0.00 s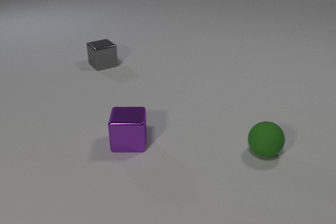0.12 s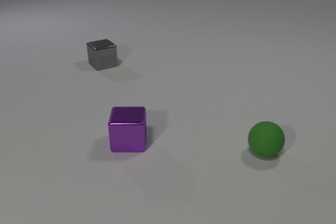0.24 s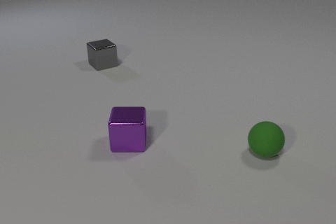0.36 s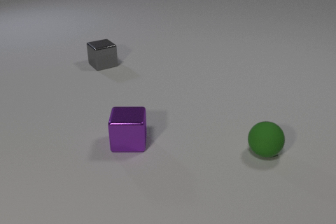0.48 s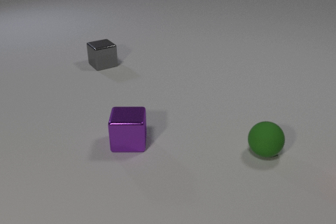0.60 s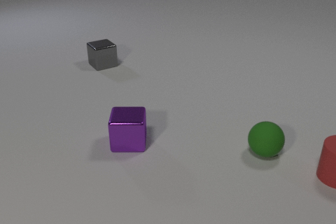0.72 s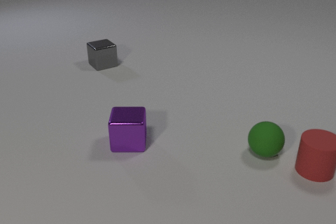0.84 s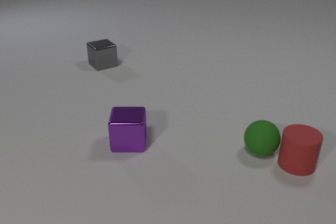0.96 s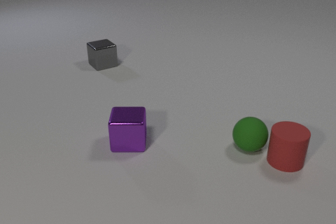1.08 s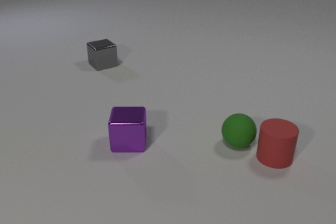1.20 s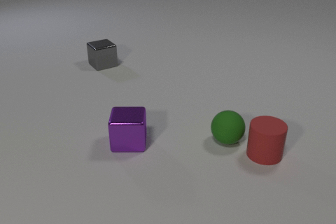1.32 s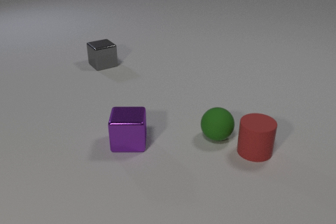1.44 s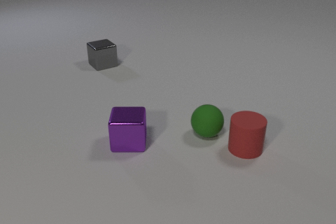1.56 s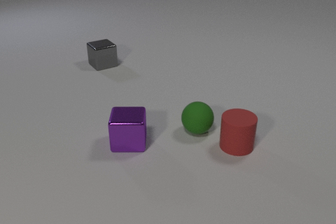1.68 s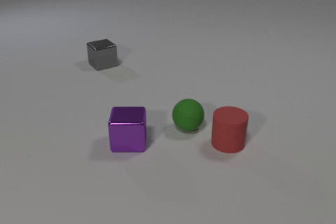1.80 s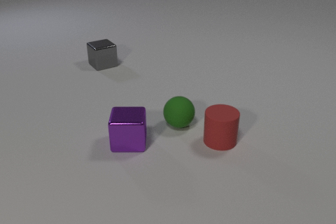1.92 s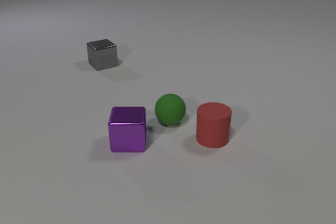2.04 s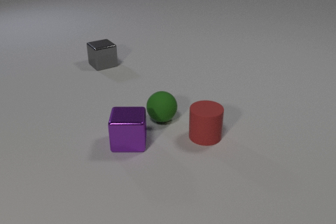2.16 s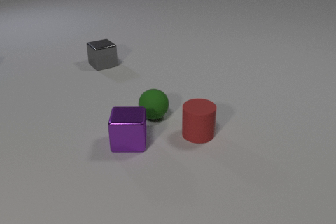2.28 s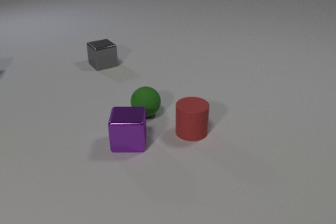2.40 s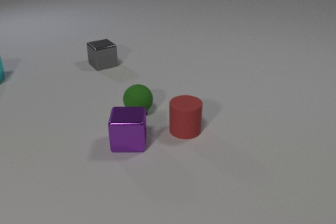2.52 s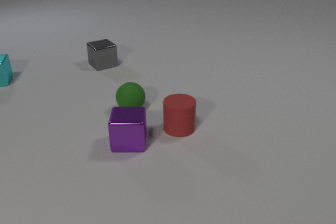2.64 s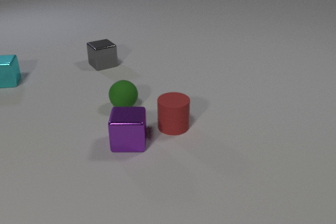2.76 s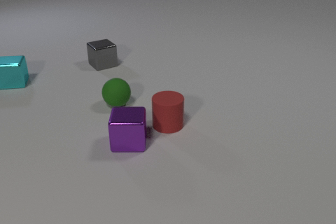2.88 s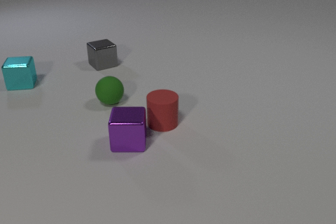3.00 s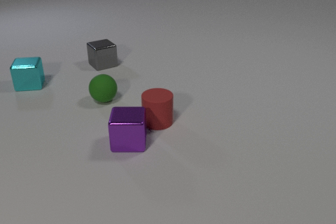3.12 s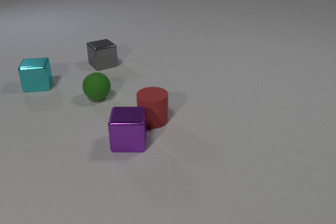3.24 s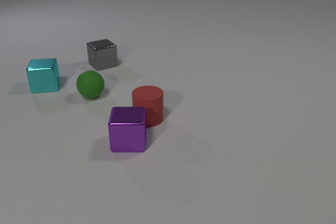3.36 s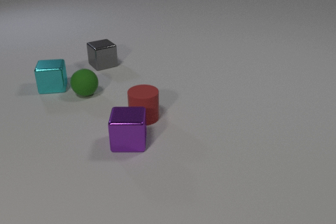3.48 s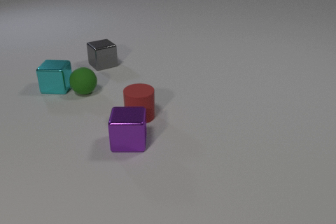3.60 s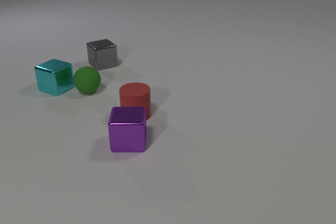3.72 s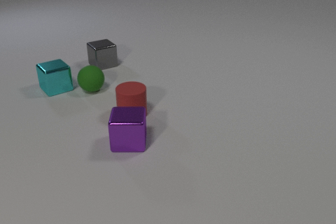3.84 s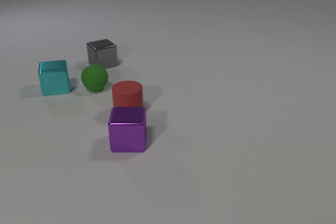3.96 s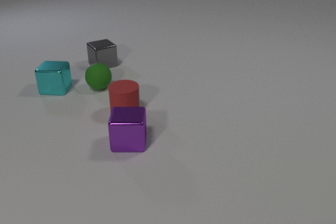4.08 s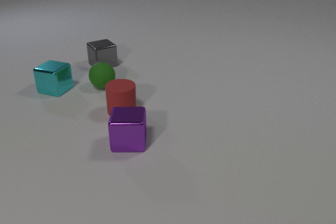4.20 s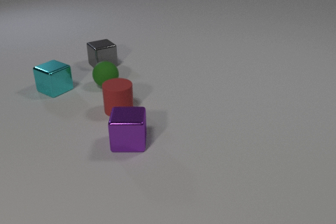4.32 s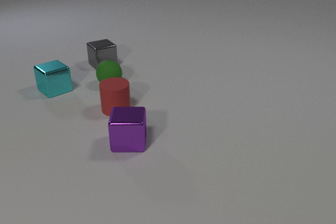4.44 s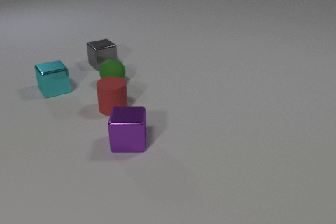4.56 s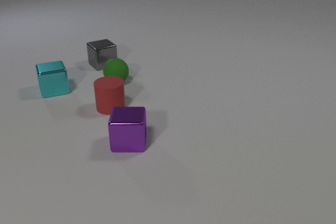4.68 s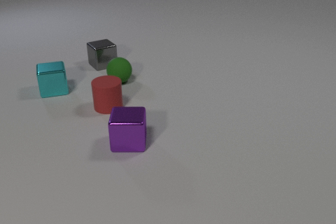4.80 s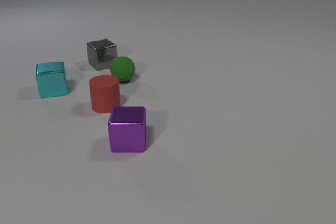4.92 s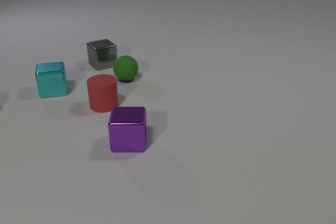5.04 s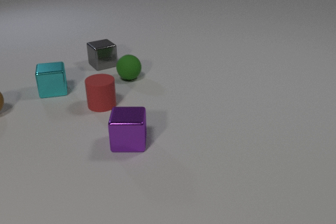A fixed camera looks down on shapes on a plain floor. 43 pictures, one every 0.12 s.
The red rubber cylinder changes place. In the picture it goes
to the left.
The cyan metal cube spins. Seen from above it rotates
clockwise.
0.00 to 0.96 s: The red rubber cylinder comes in at the right edge, slides to the left. The green rubber sphere rolls to the left. The red rubber cylinder and the green rubber sphere collide.
0.96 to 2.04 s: The red rubber cylinder slides to the left. The green rubber sphere rolls to the left and away from the camera.
2.04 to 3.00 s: The red rubber cylinder slides to the left and away from the camera. The green rubber sphere rolls to the left and away from the camera. The cyan metal cube comes in at the left edge, slides to the right and toward the camera.
3.00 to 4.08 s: The red rubber cylinder slides to the left and away from the camera. The green rubber sphere rolls away from the camera. The cyan metal cube slides to the right and toward the camera, spins so that its near face slides to the left, clockwise seen from above. The green rubber sphere and the cyan metal cube collide.
4.08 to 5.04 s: The red rubber cylinder slides to the left and away from the camera. The green rubber sphere rolls to the right and away from the camera. The brown rubber sphere comes in at the left edge. The cyan metal cube spins so that its near face slides to the left, clockwise seen from above.
Are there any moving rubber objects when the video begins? no.
What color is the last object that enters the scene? brown.
What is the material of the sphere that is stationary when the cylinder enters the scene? rubber.
